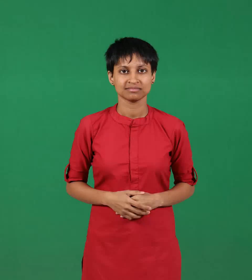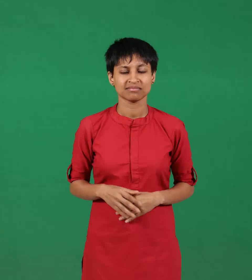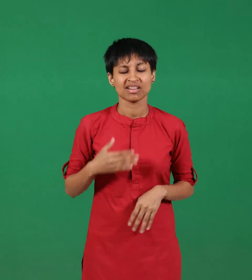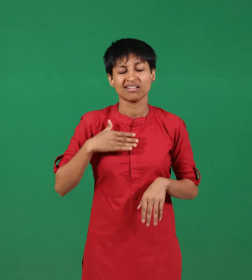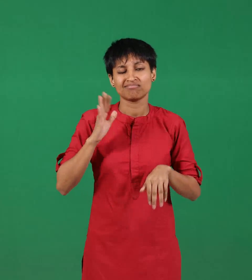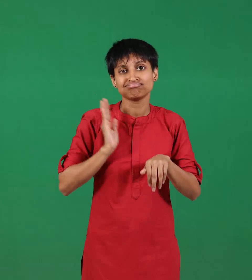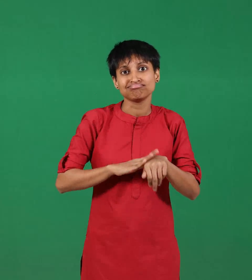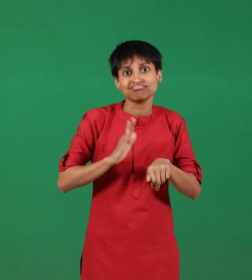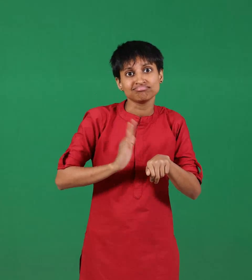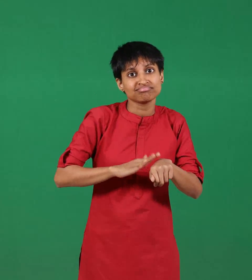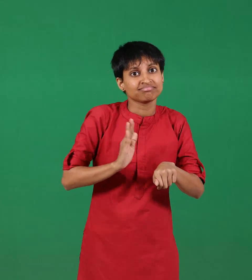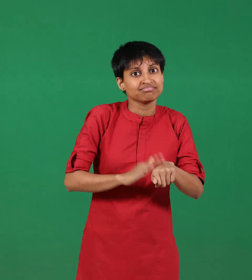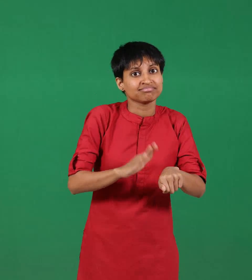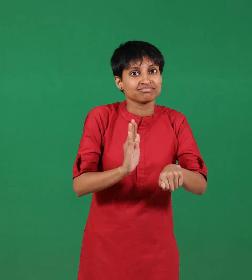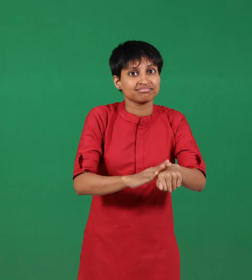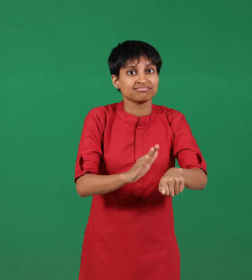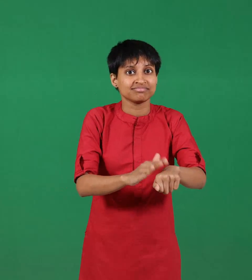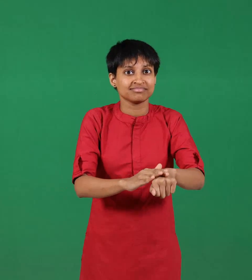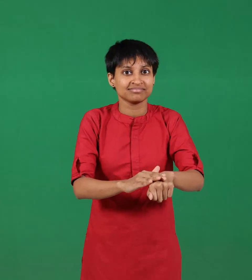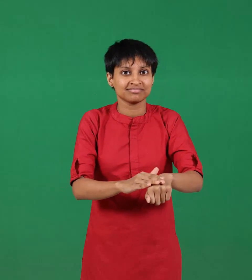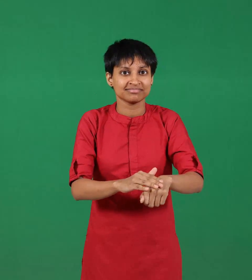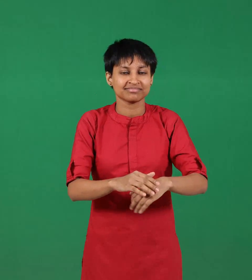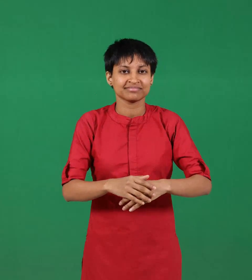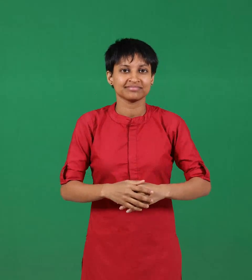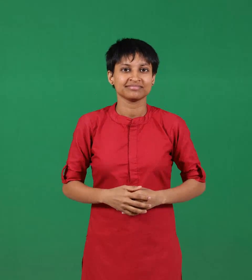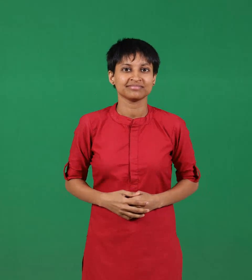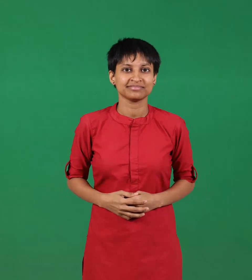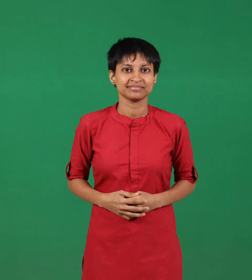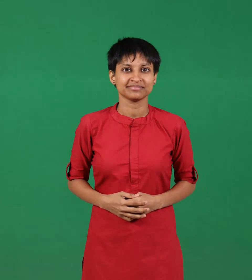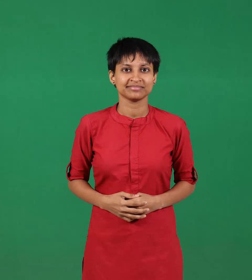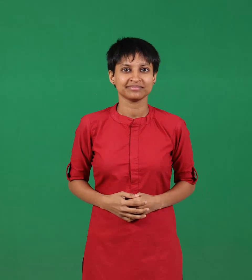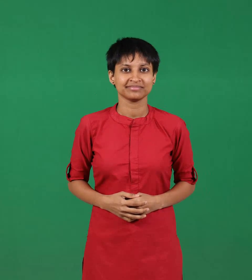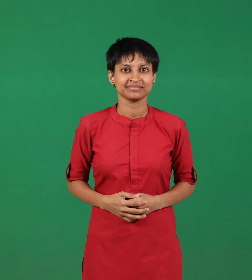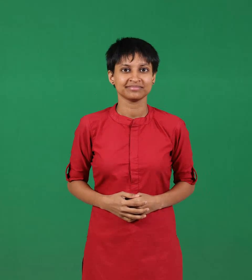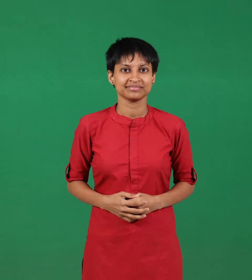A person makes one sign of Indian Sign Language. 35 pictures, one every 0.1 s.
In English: experiences
